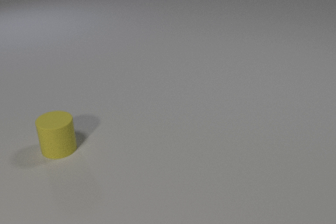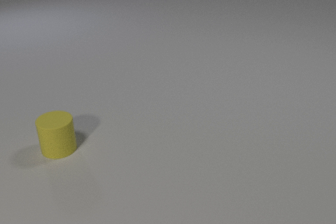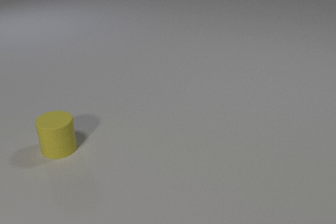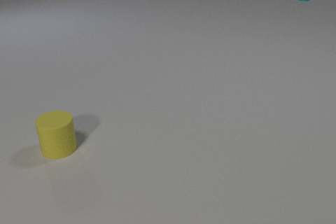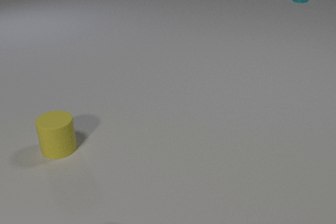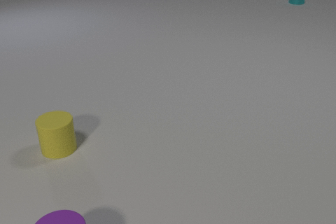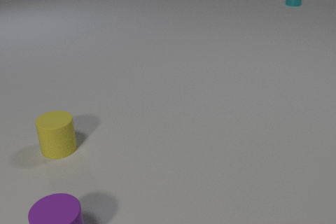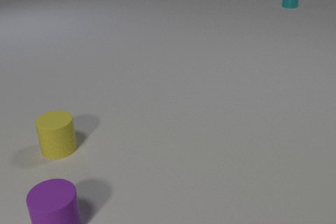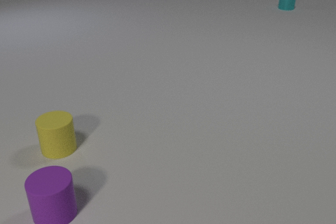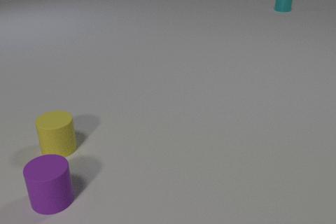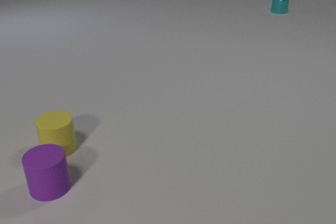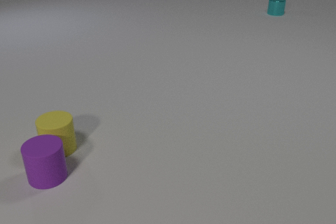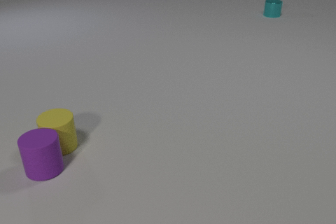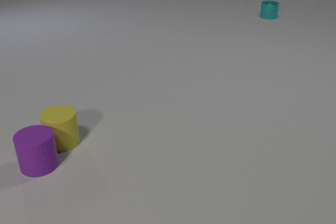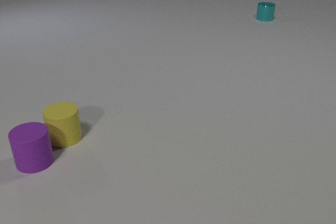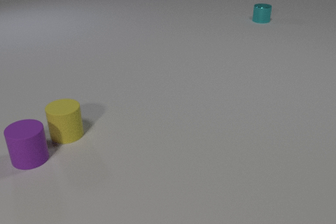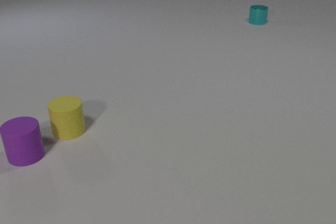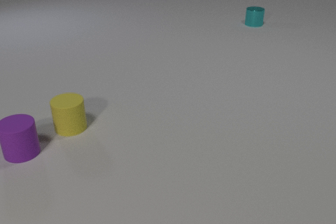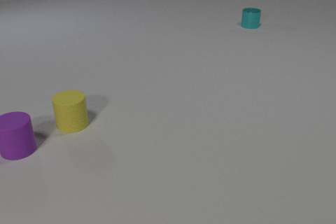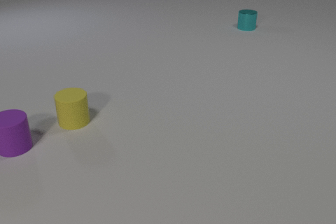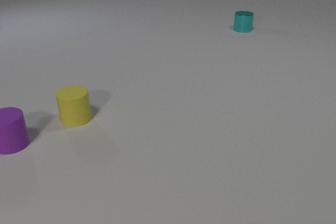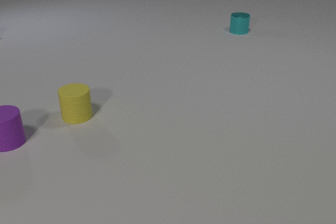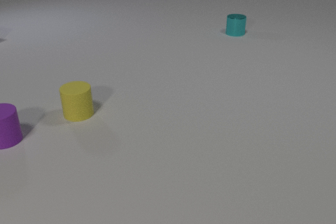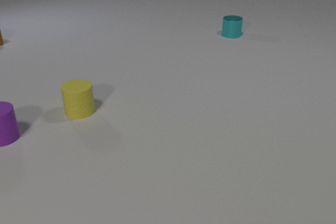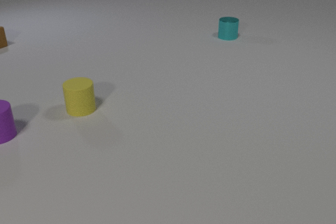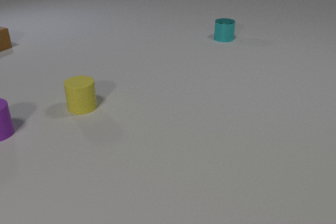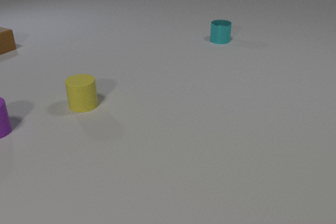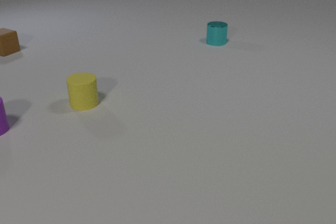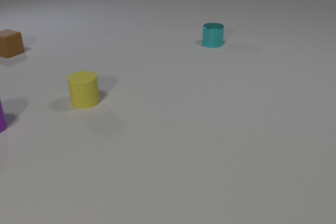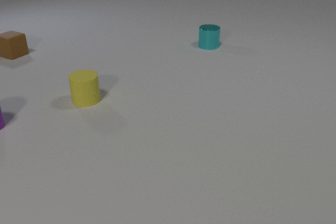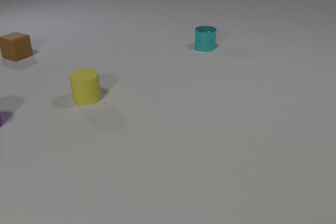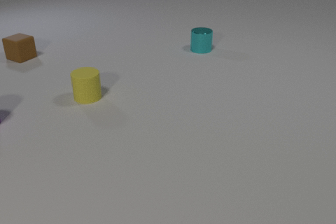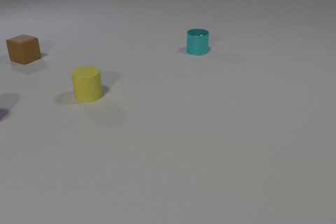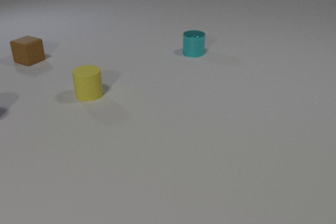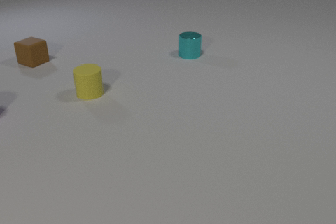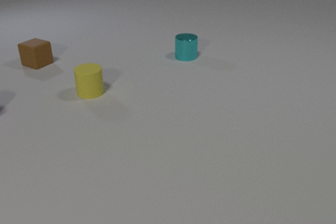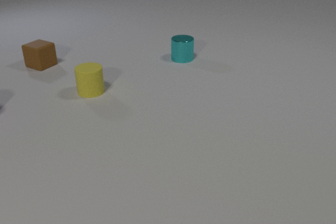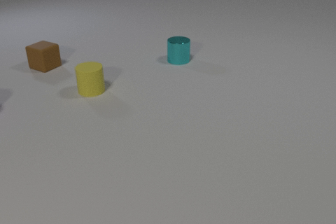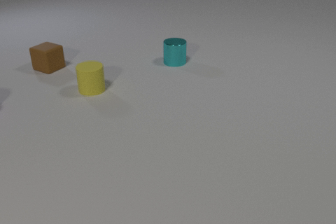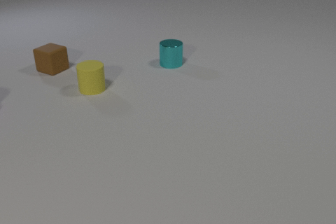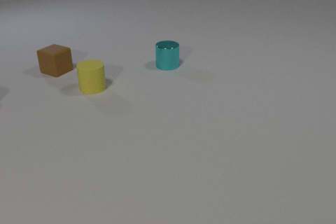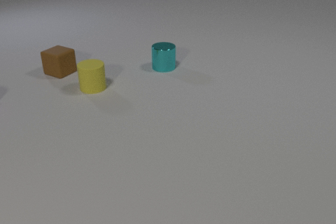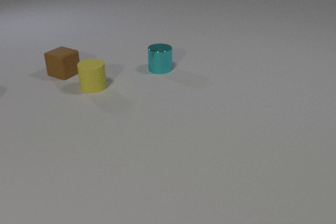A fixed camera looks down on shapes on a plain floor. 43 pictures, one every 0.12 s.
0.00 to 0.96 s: The purple rubber cylinder comes in at the bottom edge, slides away from the camera. The cyan metal cylinder comes in at the top edge, slides toward the camera.
0.96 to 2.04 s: The purple rubber cylinder slides away from the camera. The yellow rubber cylinder slides away from the camera. The cyan metal cylinder slides toward the camera and to the left. The purple rubber cylinder and the yellow rubber cylinder collide.
2.04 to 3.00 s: The purple rubber cylinder slides away from the camera and to the left. The yellow rubber cylinder slides away from the camera. The brown rubber cube comes in at the left edge, slides toward the camera and to the right. The cyan metal cylinder slides toward the camera and to the left.
3.00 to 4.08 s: The purple rubber cylinder slides away from the camera and to the left, leaves at the left edge. The yellow rubber cylinder slides away from the camera. The brown rubber cube slides toward the camera and to the right. The cyan metal cylinder slides toward the camera and to the left.
4.08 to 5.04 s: The yellow rubber cylinder slides away from the camera. The brown rubber cube slides toward the camera and to the right. The cyan metal cylinder slides toward the camera and to the left.
How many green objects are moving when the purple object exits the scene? 0.
What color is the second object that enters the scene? purple.
How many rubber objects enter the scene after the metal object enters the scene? 2.
